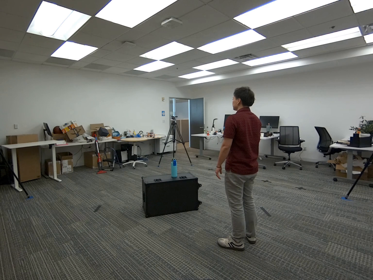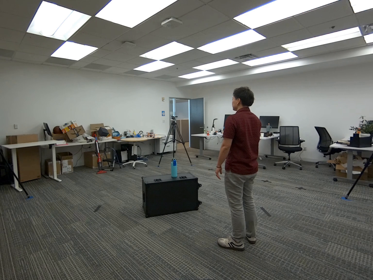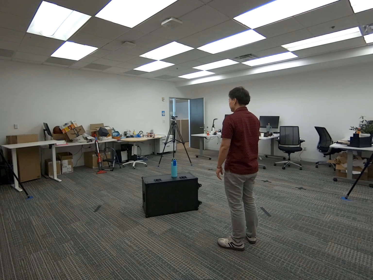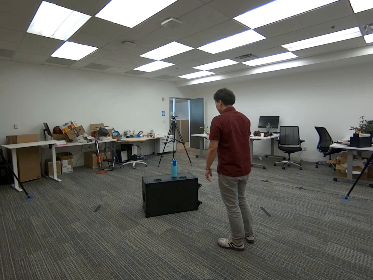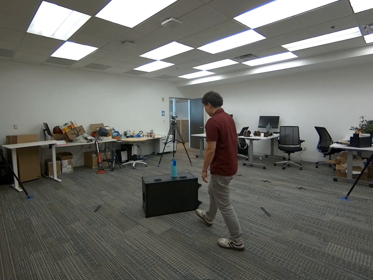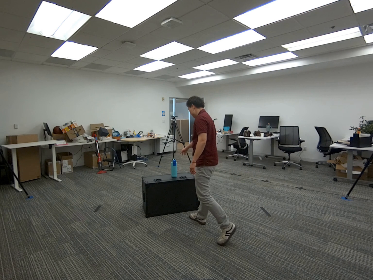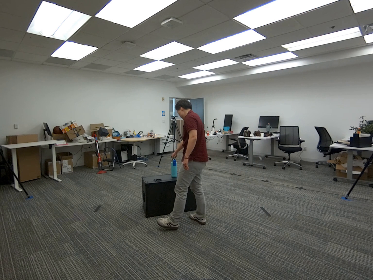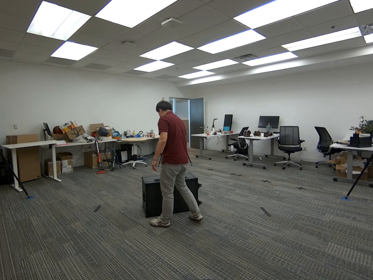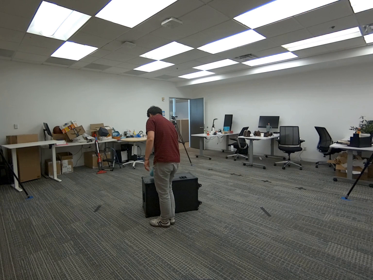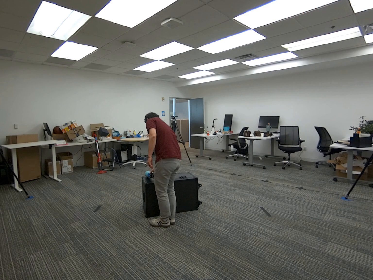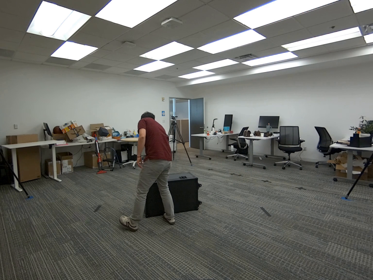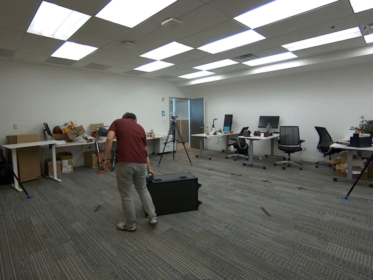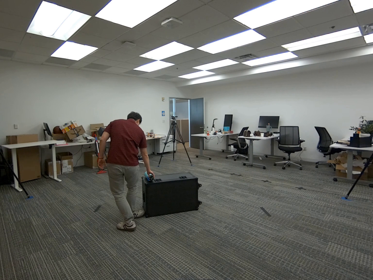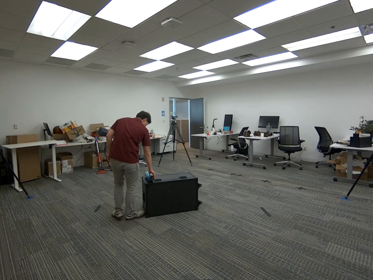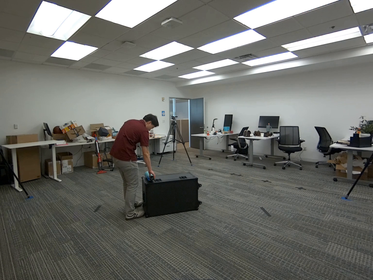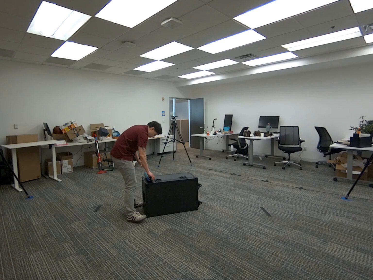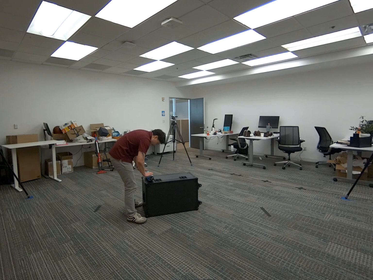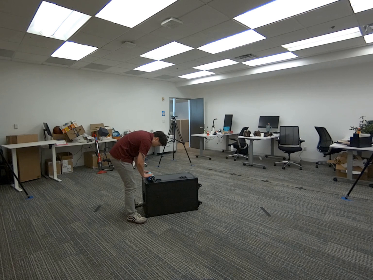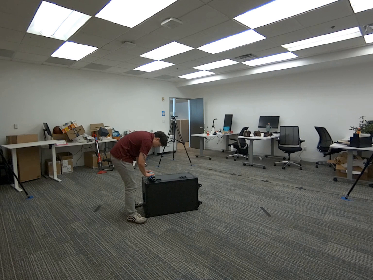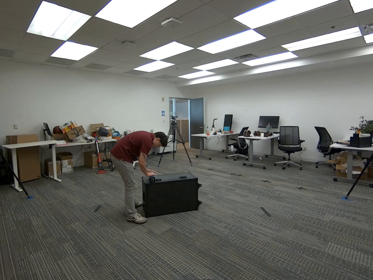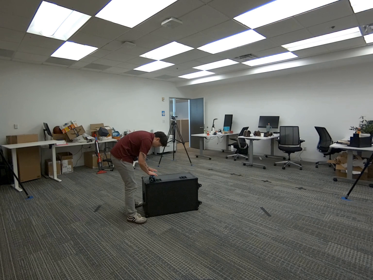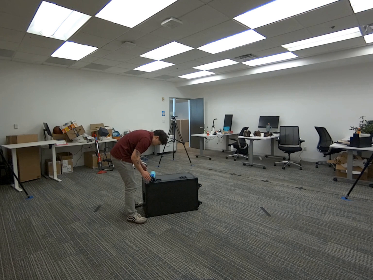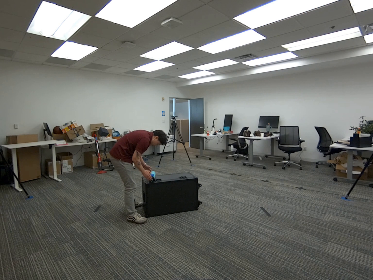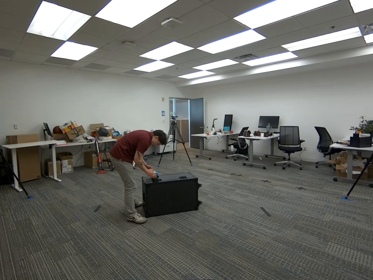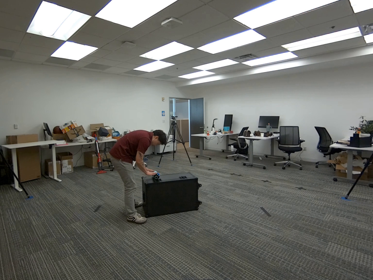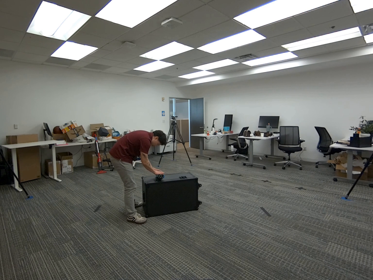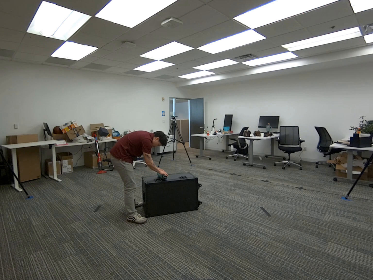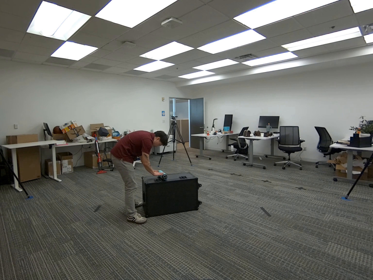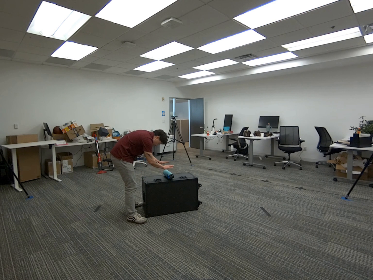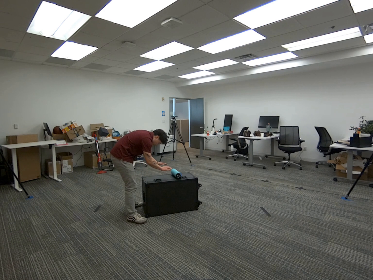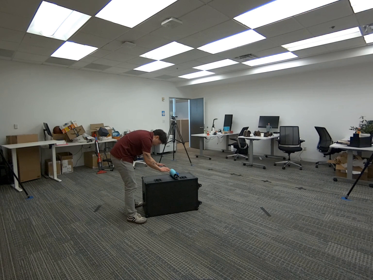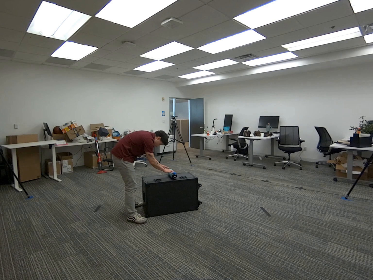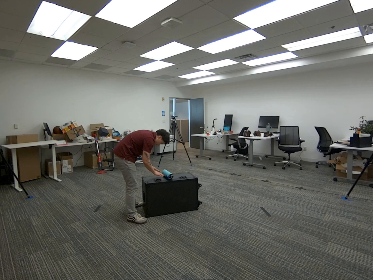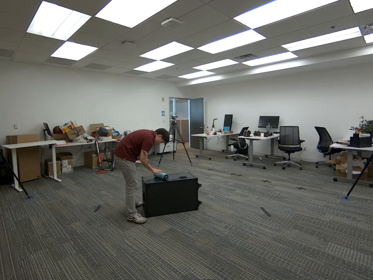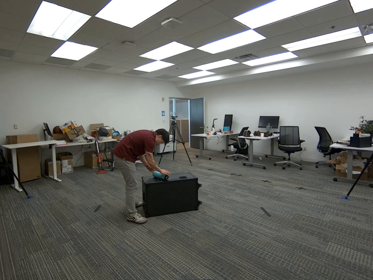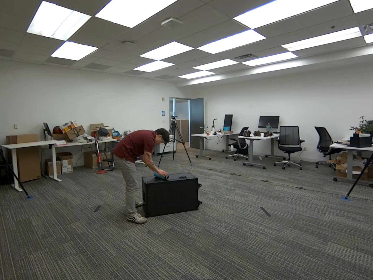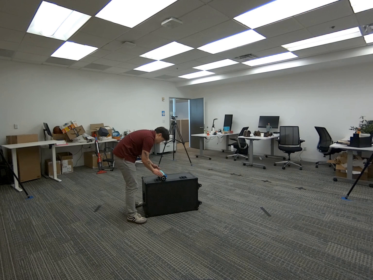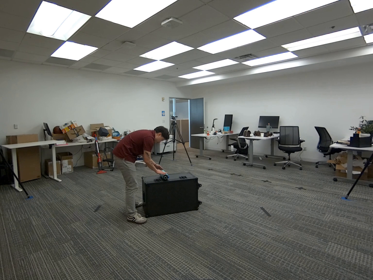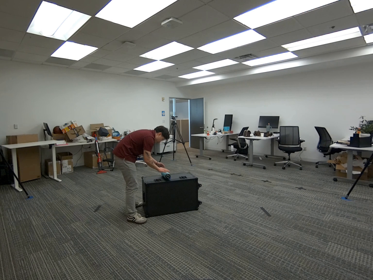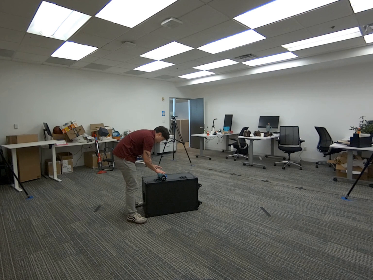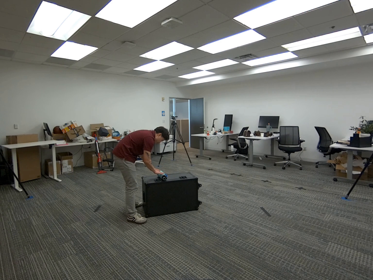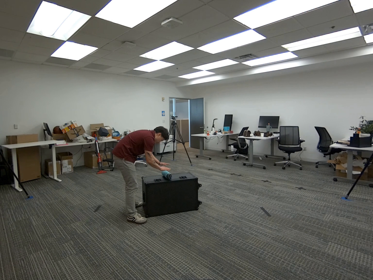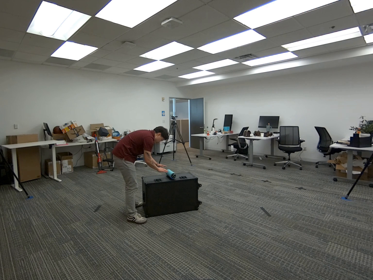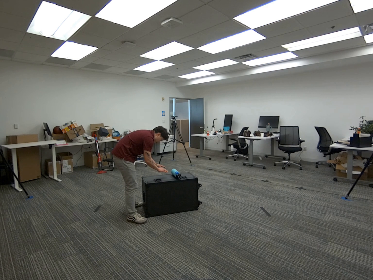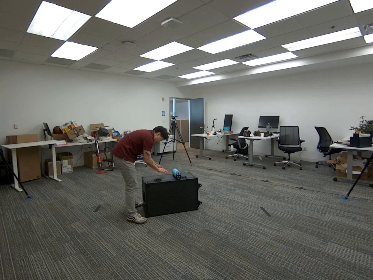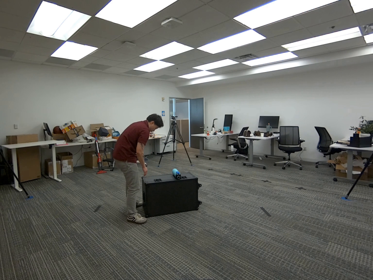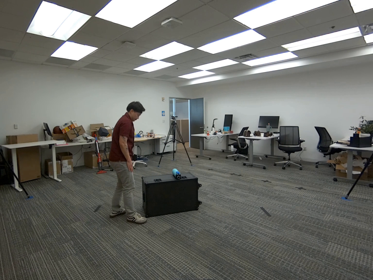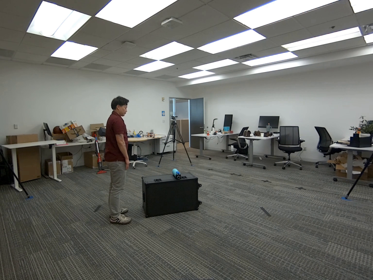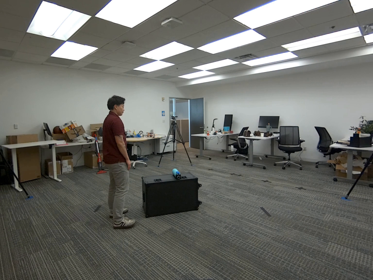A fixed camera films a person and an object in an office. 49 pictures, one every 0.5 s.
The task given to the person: Walk to the cyan water bottle on the G1 box. Pick it up with your right hand and place it on its side. Then use both hands to gently push it so it rolls across the box.
